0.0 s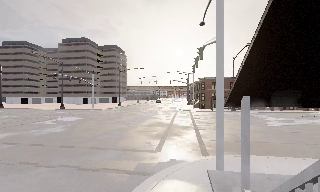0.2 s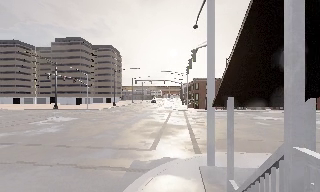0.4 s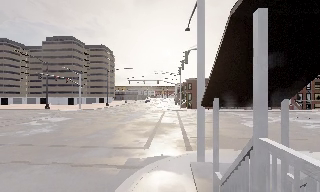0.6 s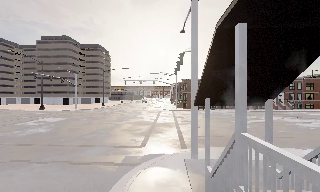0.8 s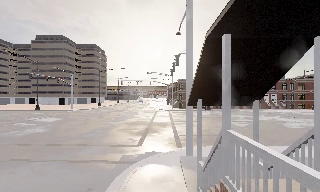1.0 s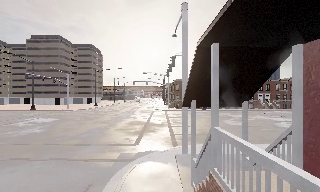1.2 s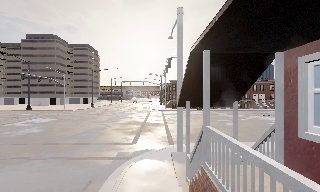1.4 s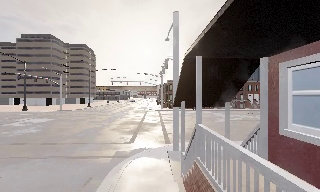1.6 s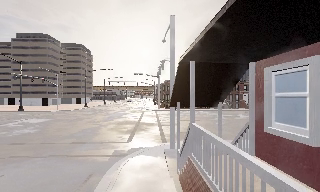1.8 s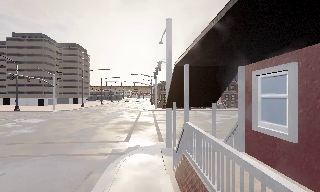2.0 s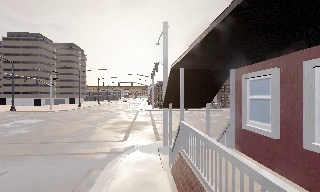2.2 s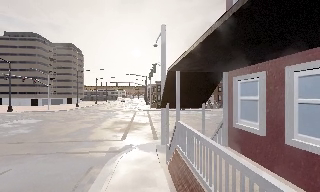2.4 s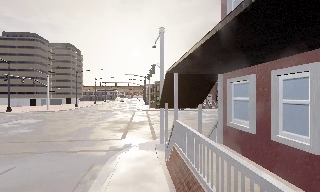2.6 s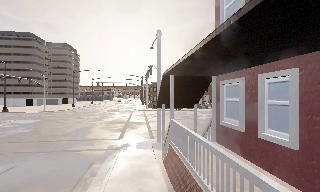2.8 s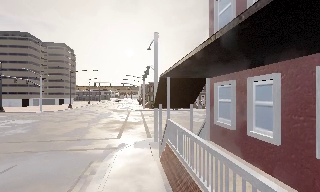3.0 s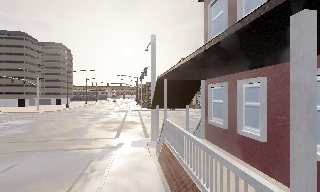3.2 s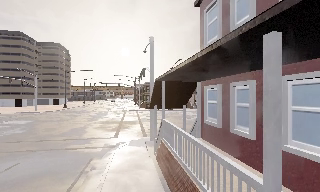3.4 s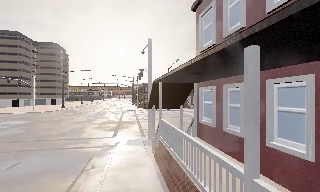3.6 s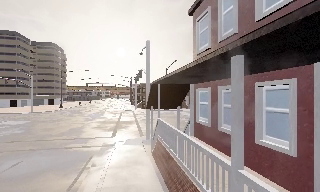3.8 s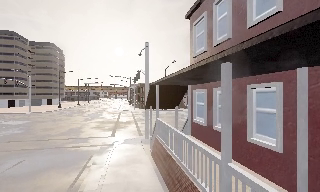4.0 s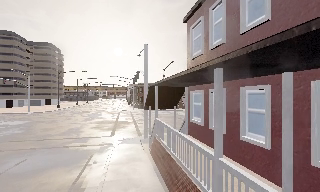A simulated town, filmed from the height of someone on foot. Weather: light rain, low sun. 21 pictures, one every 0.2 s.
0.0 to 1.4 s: The camera swings to its right by about 10 degrees, and the scene slides to the left. It travels backward, about 2.5 m, so what stands in front gets smaller.
1.4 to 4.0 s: The camera swings to its right by about 10 degrees, and the scene slides to the left. It travels backward, about 4 m, so what stands in front gets smaller.
The film runs backward here.
